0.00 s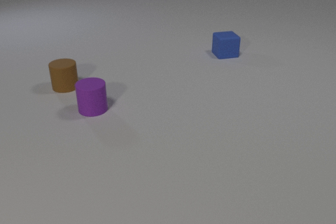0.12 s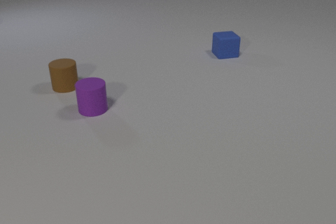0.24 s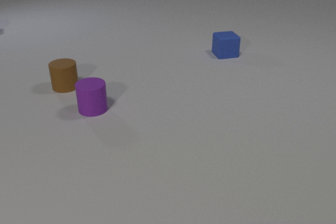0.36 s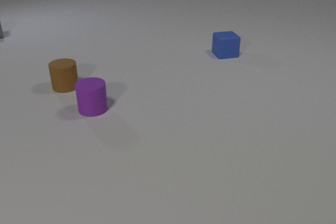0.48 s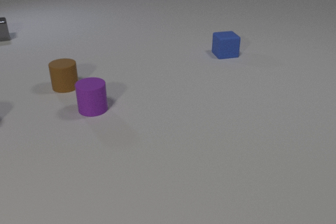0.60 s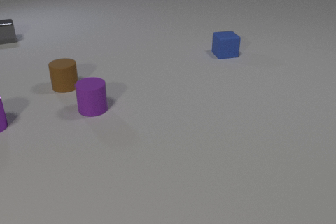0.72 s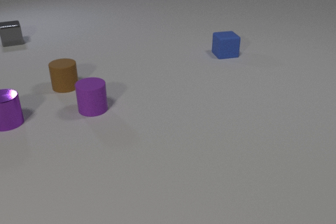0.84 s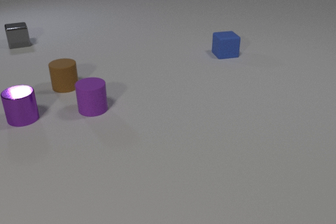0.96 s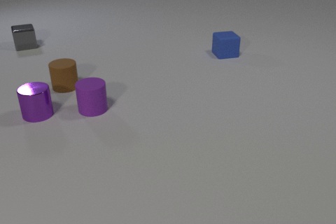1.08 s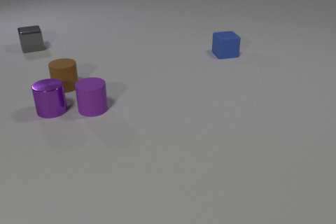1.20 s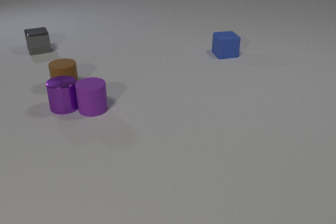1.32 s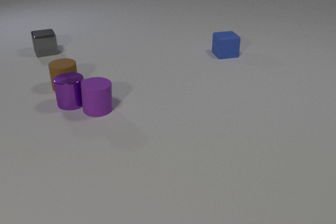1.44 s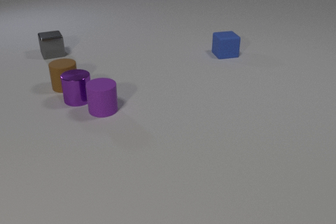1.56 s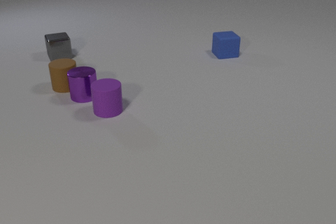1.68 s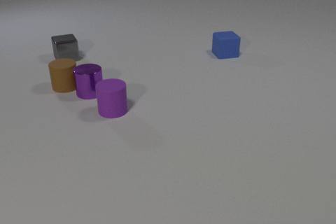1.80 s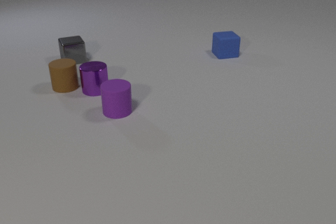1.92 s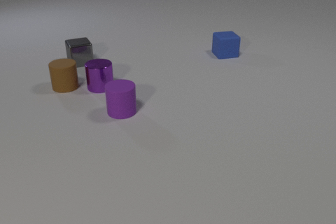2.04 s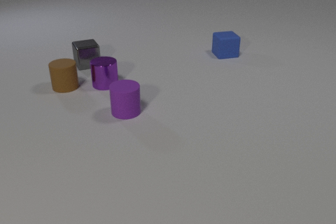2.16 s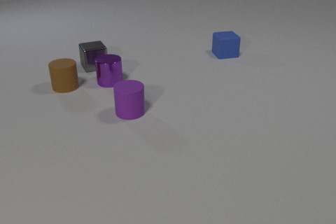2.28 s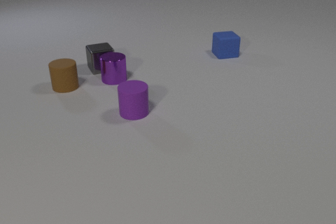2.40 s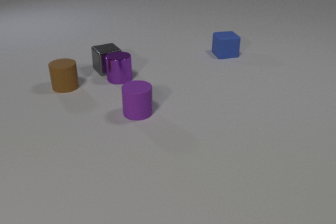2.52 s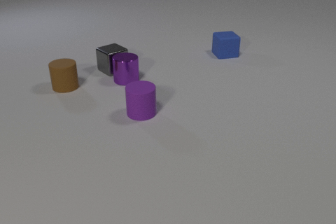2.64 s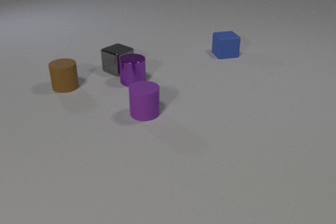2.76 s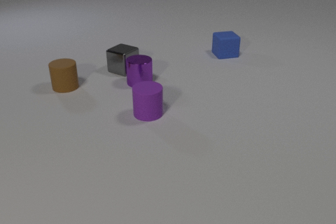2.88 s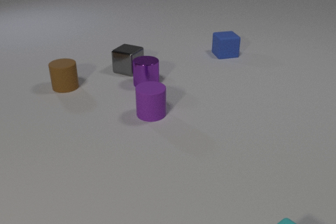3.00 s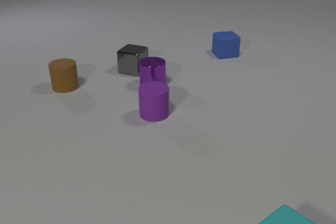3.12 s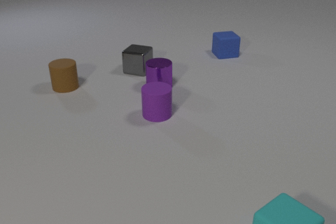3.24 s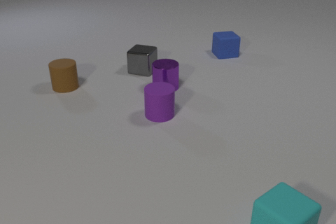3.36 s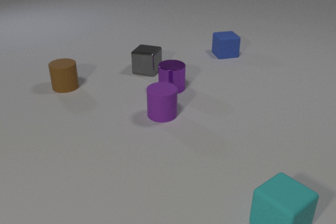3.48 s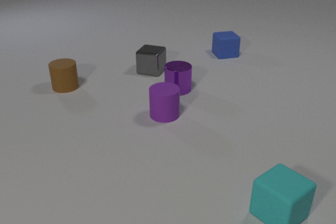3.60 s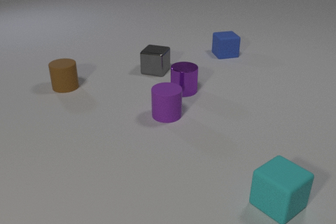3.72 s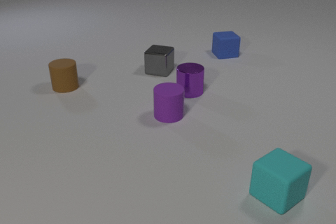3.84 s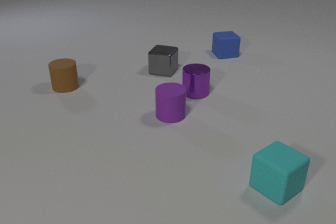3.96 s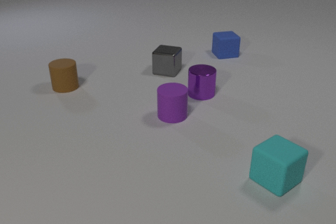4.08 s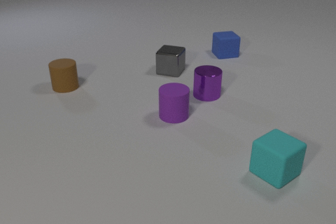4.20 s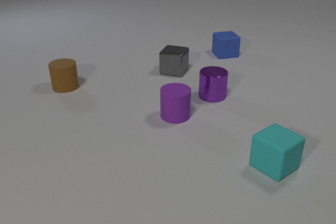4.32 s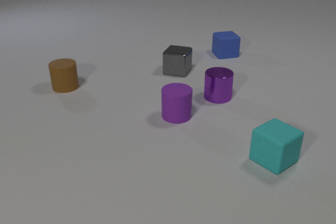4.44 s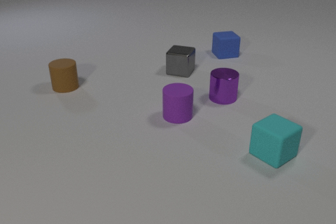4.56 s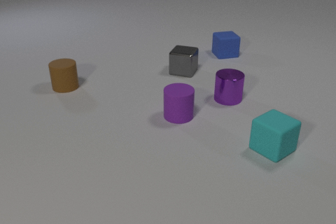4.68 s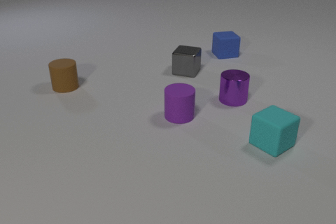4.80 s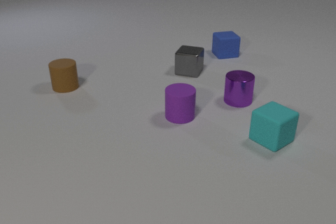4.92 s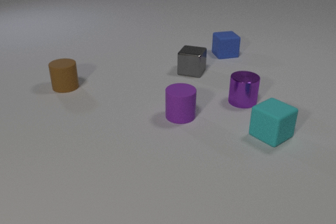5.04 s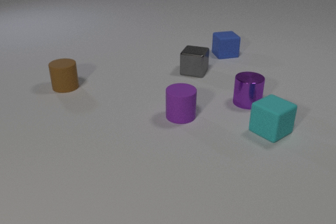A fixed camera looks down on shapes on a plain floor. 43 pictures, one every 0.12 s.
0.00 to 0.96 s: The purple metal cylinder comes in at the left edge, slides to the right. The gray metal cube comes in at the left edge, slides toward the camera and to the right.
0.96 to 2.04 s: The purple metal cylinder slides to the right and away from the camera. The purple rubber cylinder slides to the right. The gray metal cube slides toward the camera and to the right. The purple metal cylinder and the purple rubber cylinder collide.
2.04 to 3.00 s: The purple metal cylinder slides to the right. The purple rubber cylinder slides to the right. The gray metal cube slides to the right and toward the camera, spins counterclockwise seen from above by about 45 degrees, its near face sliding to the right. The cyan rubber cube comes in at the bottom edge, slides away from the camera. The purple metal cylinder and the gray metal cube collide.
3.00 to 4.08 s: The purple metal cylinder slides to the right. The purple rubber cylinder slides to the right. The gray metal cube slides to the right. The cyan rubber cube slides away from the camera.
4.08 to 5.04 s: The purple metal cylinder slides to the right. The purple rubber cylinder slides to the right. The gray metal cube slides to the right. The cyan rubber cube slides away from the camera.
What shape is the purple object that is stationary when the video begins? cylinder.
How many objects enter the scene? 3.
What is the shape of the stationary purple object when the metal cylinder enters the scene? cylinder.
